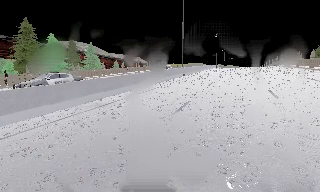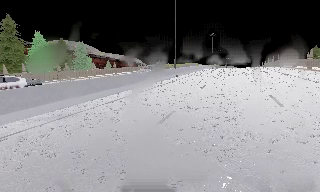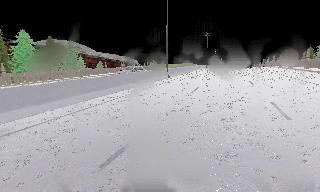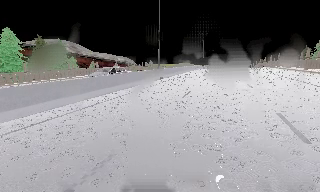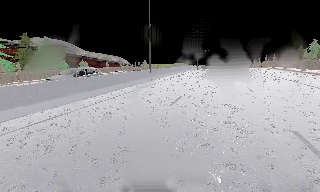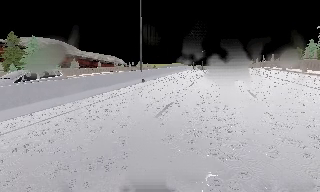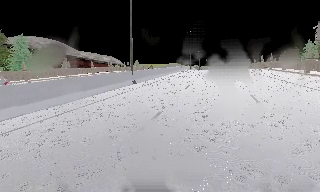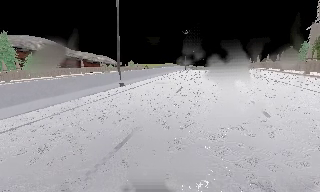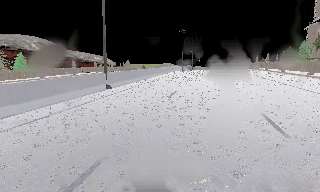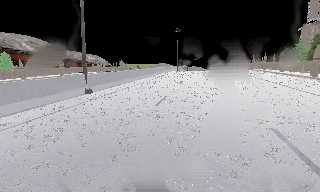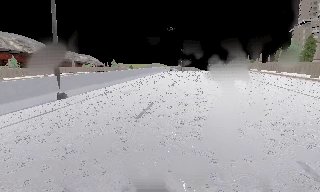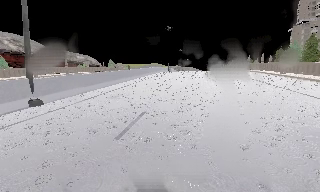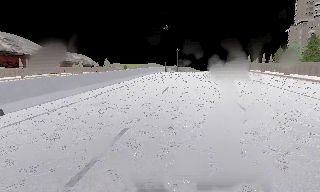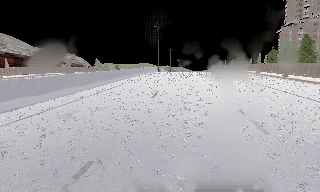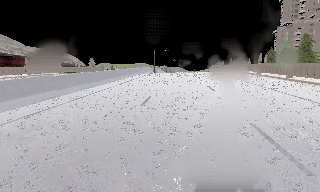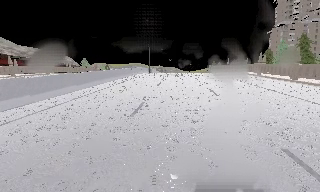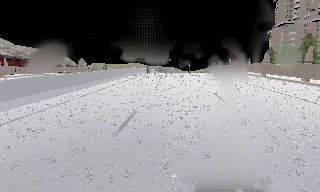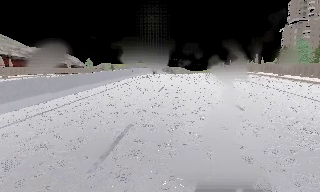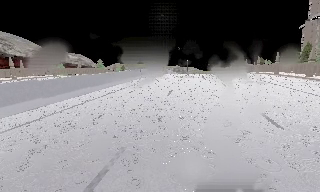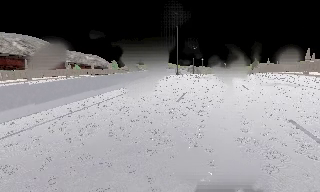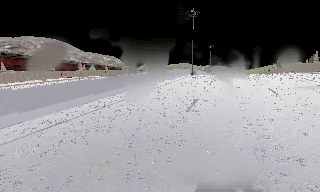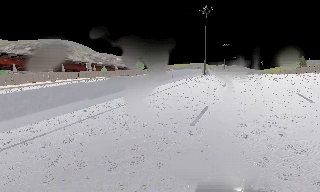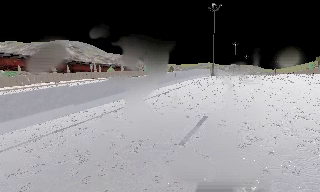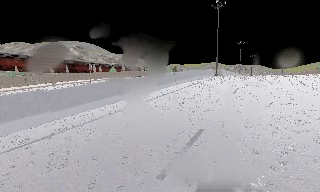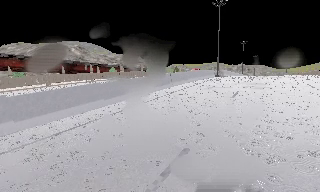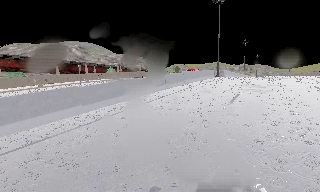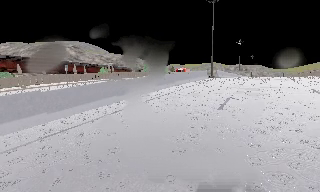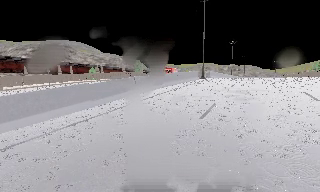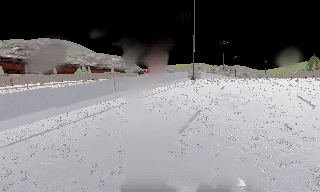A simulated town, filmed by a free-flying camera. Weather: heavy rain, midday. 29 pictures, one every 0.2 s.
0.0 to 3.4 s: The scene slides to the left, as the camera pans about 20 degrees to its right. It travels forward, about 25 m, so what stands in front looms larger.
3.4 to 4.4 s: The camera pans to its left, which is counterclockwise from overhead, by about 20 degrees. It travels forward, about 6 m, so what stands in front looms larger.
4.4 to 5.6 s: The camera travels forward and to its right, about 7 m, so what stands in front looms larger.
The film runs forward here.
